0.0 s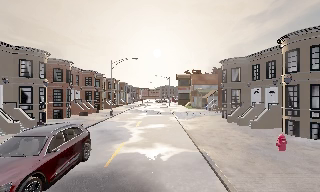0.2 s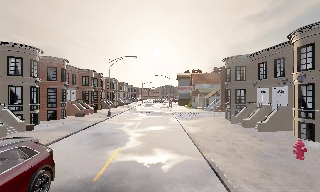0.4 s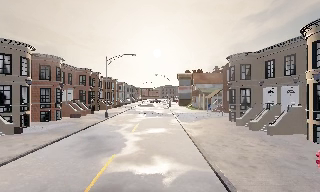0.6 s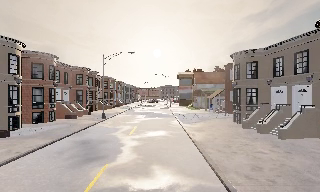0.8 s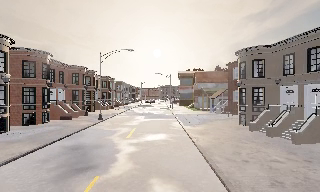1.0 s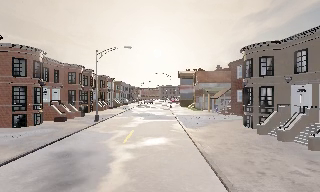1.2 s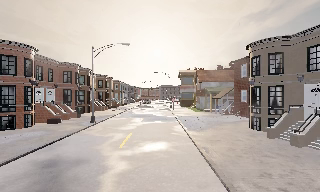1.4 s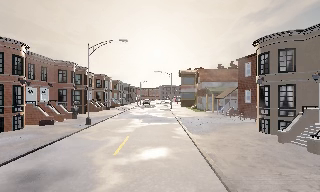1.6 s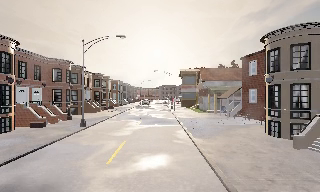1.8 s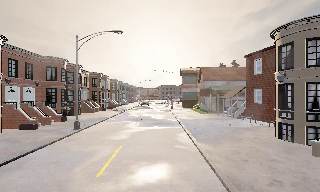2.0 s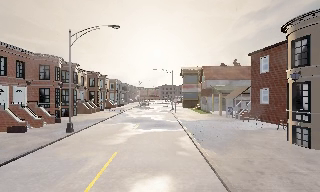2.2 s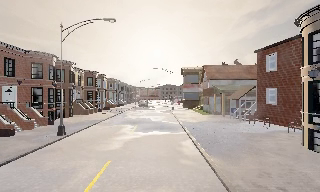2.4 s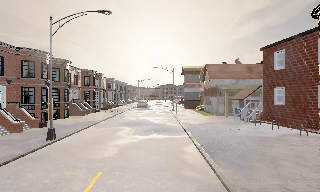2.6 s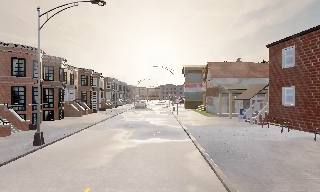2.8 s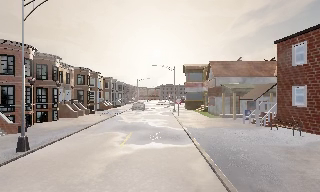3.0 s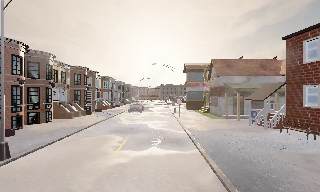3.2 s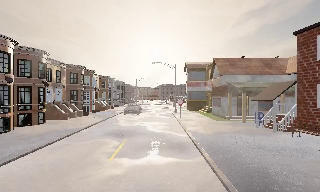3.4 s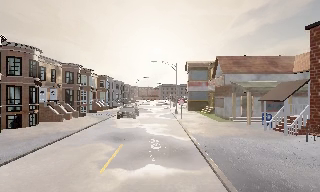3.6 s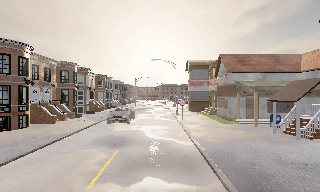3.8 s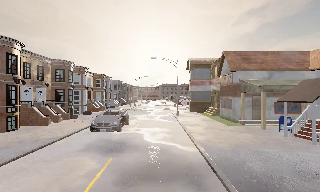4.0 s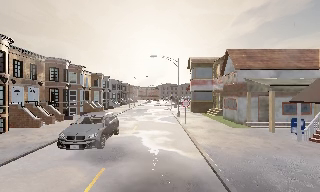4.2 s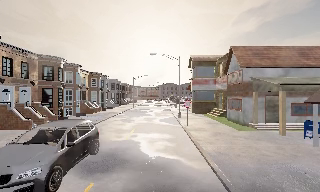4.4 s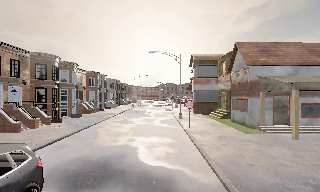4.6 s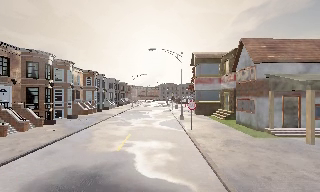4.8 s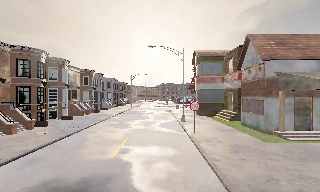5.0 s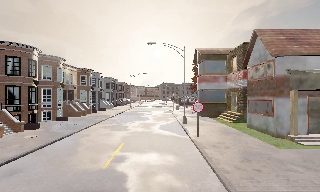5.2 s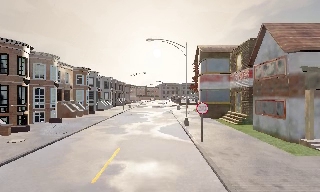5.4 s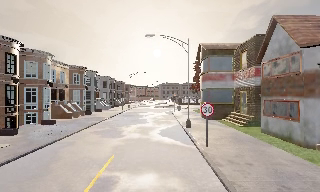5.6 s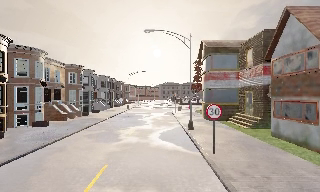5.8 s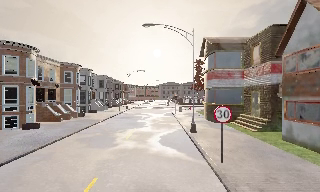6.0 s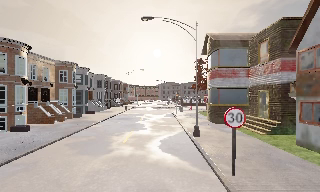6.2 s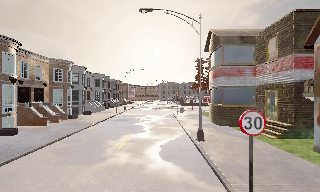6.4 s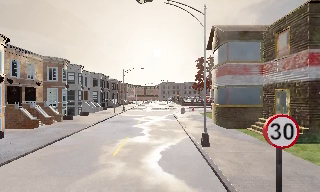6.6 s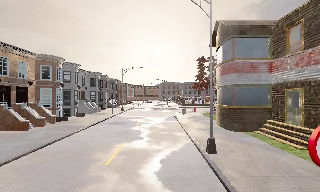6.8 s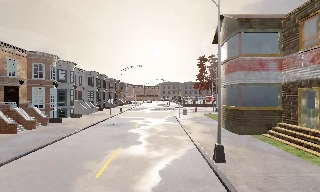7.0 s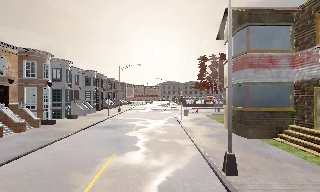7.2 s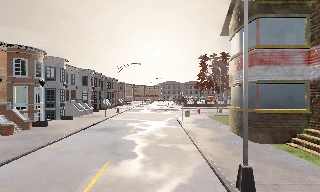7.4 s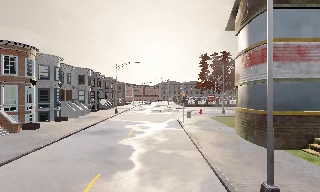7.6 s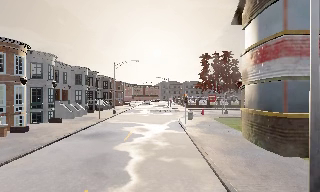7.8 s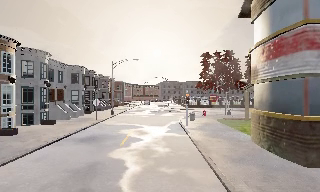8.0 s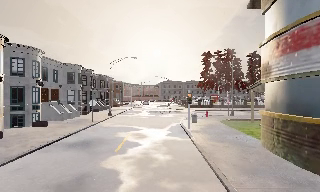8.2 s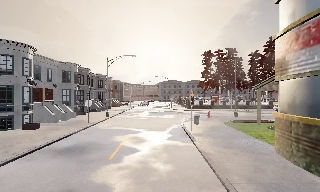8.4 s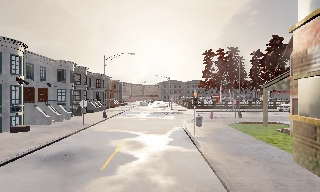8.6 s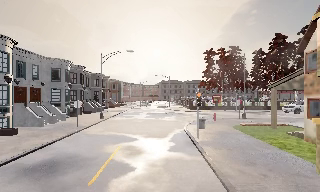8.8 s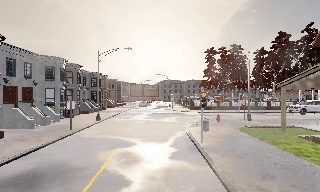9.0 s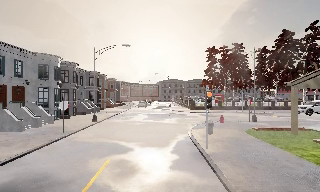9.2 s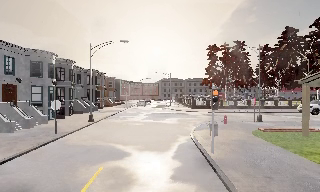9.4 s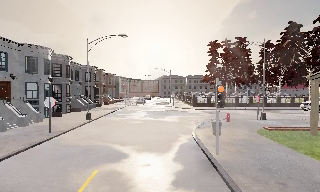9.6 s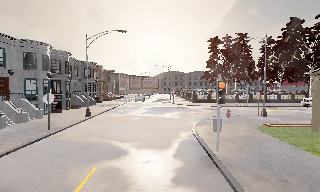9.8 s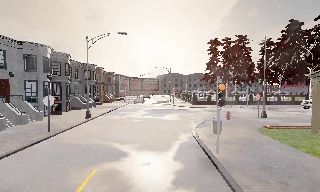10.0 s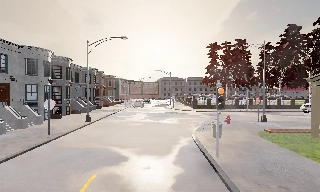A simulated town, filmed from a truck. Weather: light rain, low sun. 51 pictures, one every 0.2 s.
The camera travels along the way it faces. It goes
forward.
0.0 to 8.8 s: The camera travels forward, about 45 m, so what stands in front looms larger.
8.8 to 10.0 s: The camera travels forward, about 2.5 m, so what stands in front looms larger. It loses speed.
The film runs forward here.
